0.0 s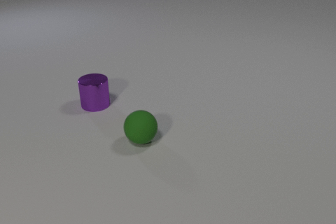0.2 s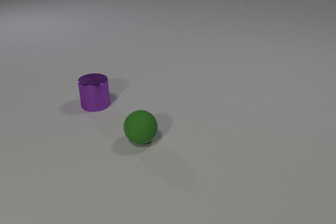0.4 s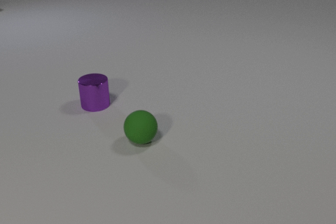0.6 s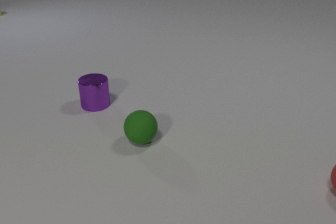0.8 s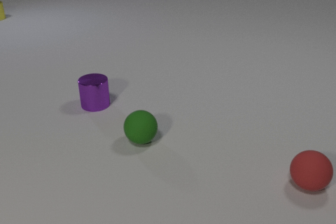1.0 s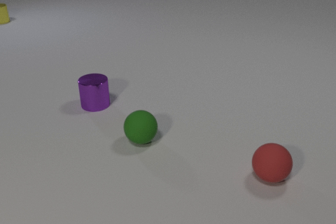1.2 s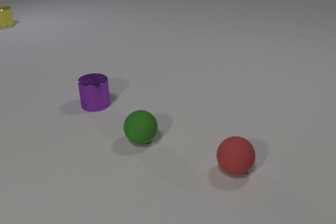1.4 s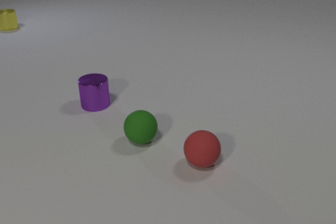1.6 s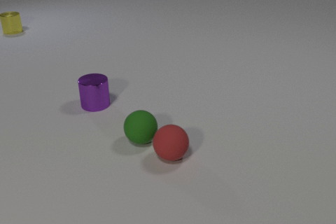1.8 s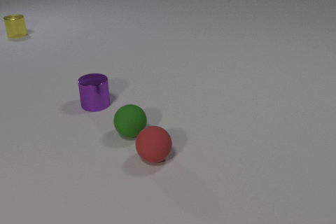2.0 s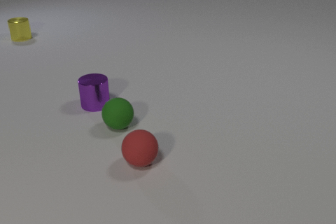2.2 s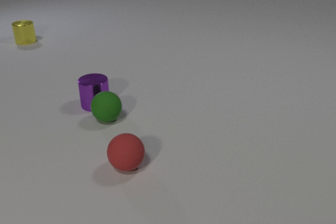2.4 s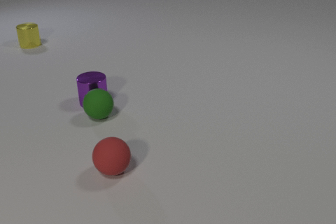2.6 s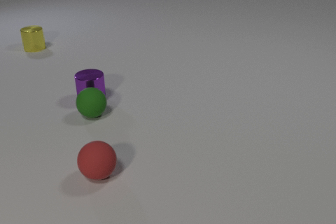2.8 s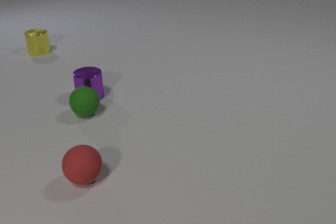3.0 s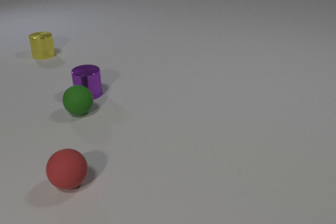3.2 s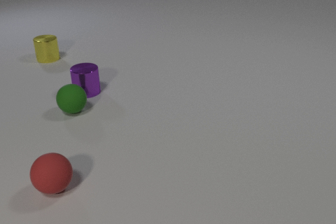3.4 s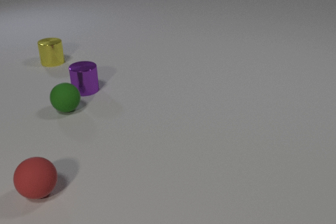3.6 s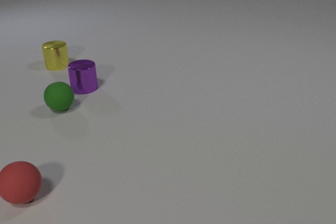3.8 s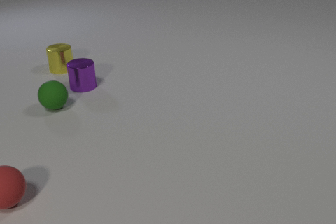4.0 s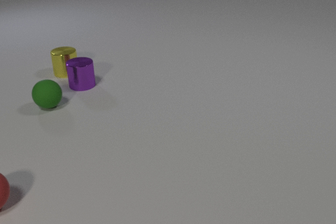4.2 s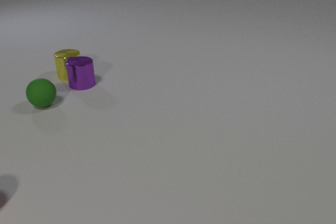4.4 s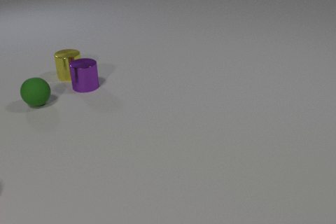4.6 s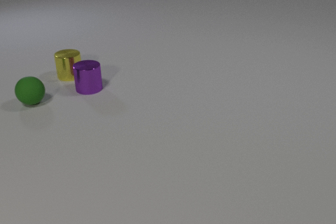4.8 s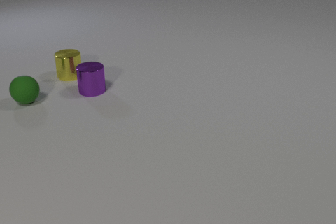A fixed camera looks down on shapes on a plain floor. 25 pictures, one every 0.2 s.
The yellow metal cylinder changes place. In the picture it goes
toward the camera.
The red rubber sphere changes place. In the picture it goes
to the left.
0.0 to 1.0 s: The red rubber sphere comes in at the right edge, rolls to the left. The yellow metal cylinder comes in at the left edge, slides toward the camera.
1.0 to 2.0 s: The red rubber sphere rolls to the left. The green rubber sphere rolls away from the camera and to the left. The yellow metal cylinder slides toward the camera. The red rubber sphere and the green rubber sphere collide.
2.0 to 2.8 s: The red rubber sphere rolls to the left. The green rubber sphere rolls to the left and away from the camera. The purple metal cylinder slides away from the camera. The yellow metal cylinder slides toward the camera. The green rubber sphere and the purple metal cylinder collide.
2.8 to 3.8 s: The red rubber sphere rolls to the left. The green rubber sphere rolls to the left and away from the camera. The purple metal cylinder slides away from the camera. The yellow metal cylinder slides toward the camera.
3.8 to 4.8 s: The red rubber sphere rolls to the left, leaves at the left edge. The green rubber sphere rolls to the left and away from the camera. The purple metal cylinder slides toward the camera and to the right. The yellow metal cylinder slides toward the camera and to the right. The purple metal cylinder and the yellow metal cylinder collide.
What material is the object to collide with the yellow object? metal.
What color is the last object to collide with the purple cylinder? yellow.
What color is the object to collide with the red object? green.
